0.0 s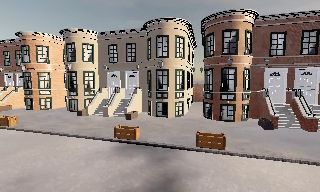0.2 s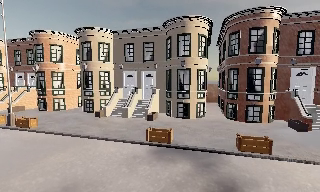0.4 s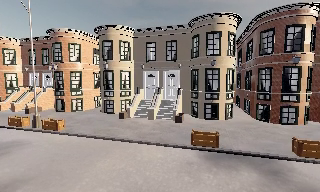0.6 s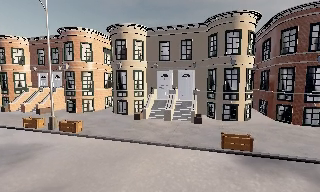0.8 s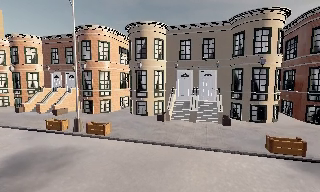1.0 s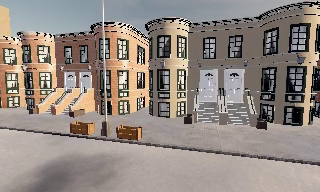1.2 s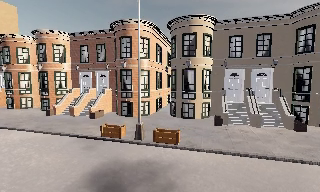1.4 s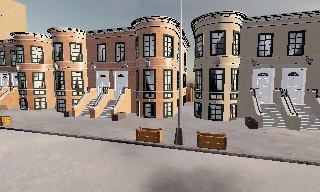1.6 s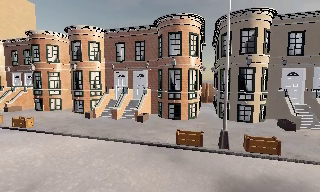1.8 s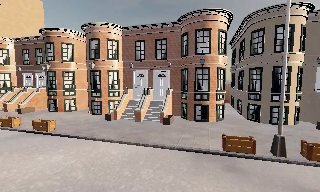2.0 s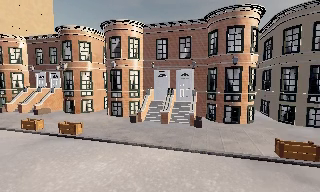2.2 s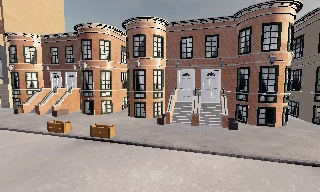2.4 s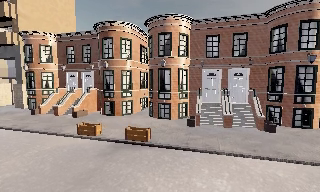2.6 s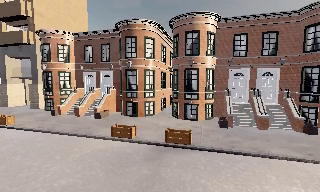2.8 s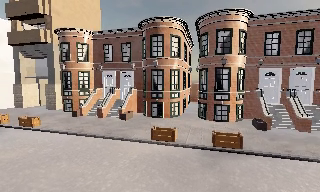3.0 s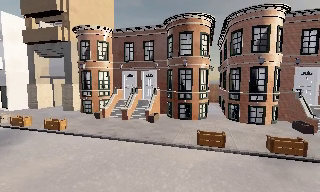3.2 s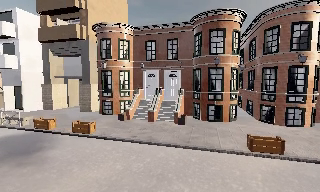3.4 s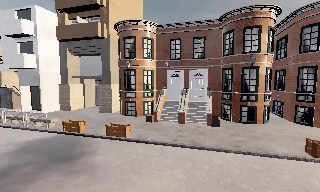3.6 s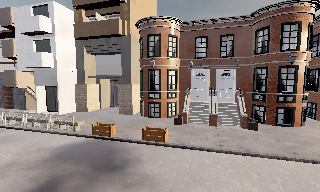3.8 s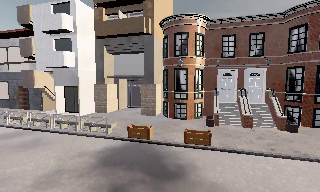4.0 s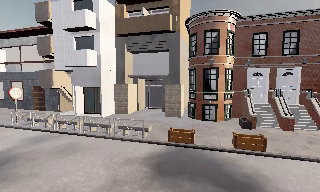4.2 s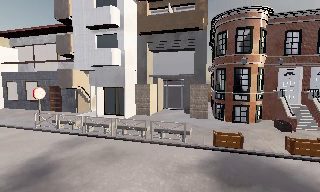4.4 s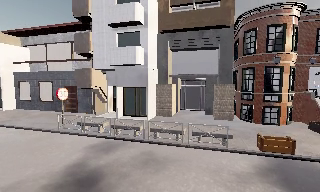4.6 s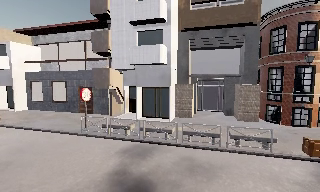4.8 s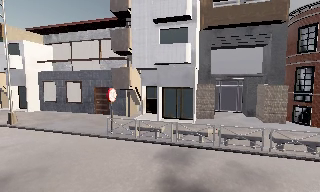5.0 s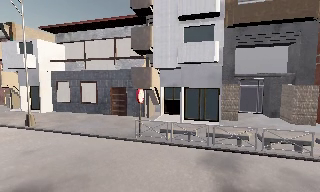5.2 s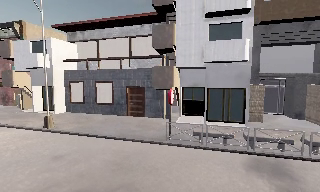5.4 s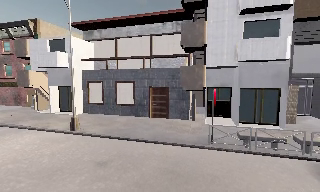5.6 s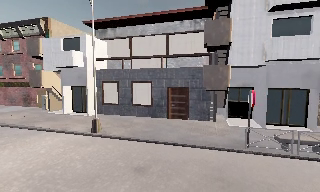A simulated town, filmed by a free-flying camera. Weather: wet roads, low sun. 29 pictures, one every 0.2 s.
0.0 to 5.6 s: The camera travels to its left, about 50 m, so close, fixed things drift to the right.
The film runs backward here.
